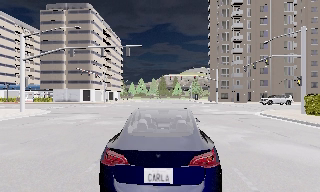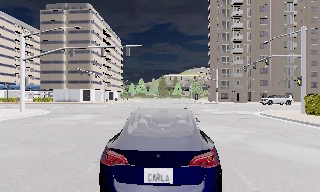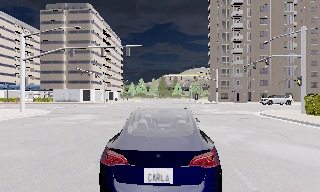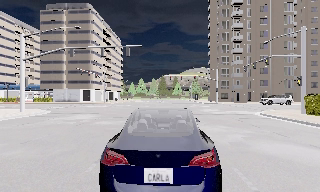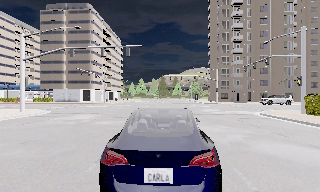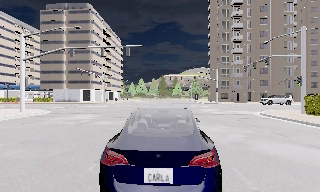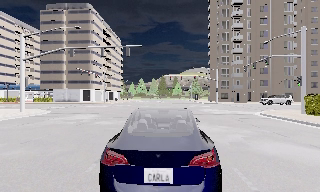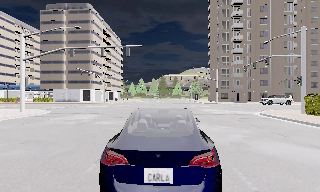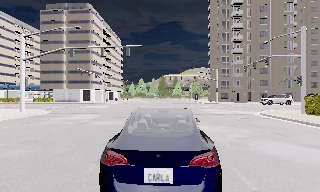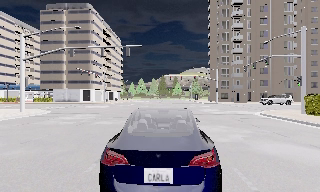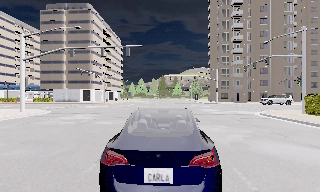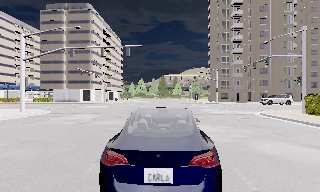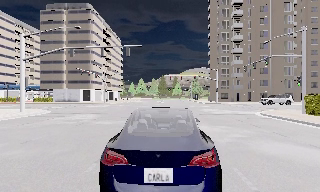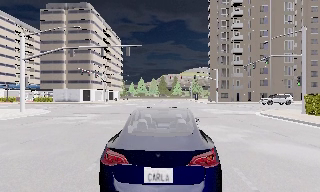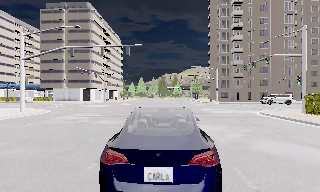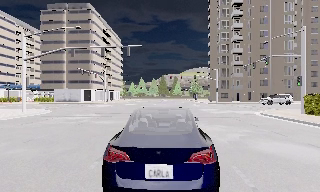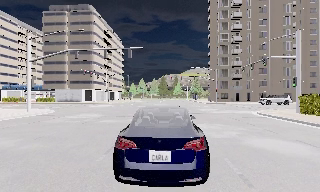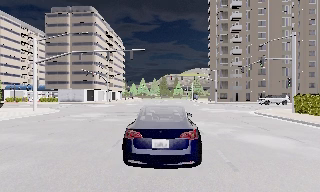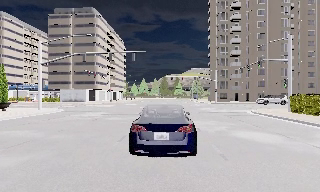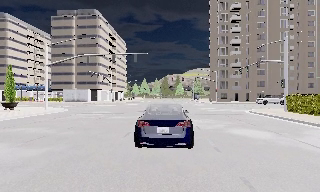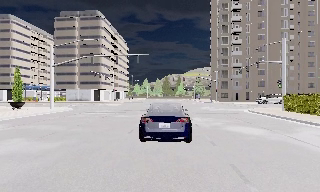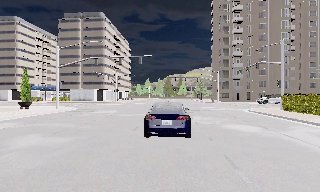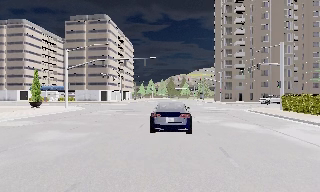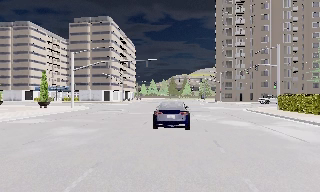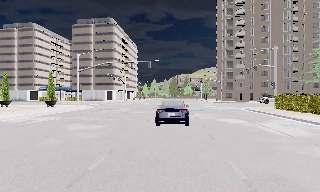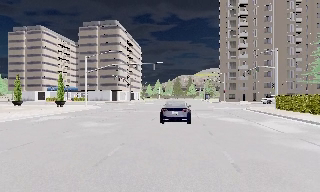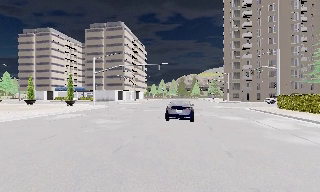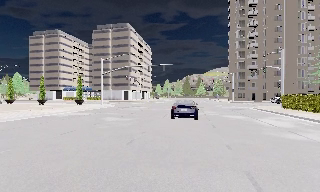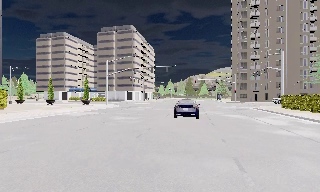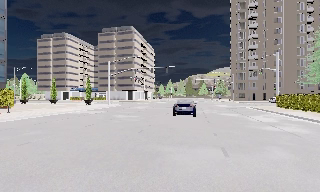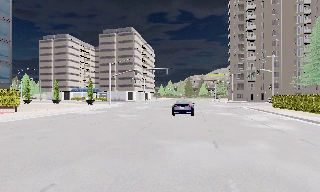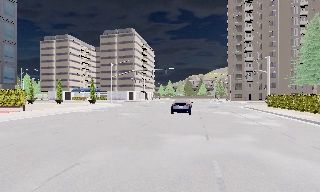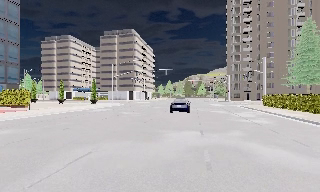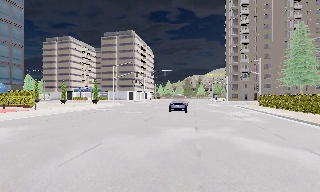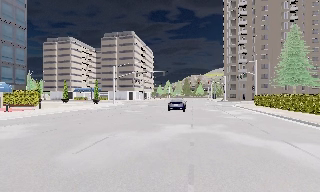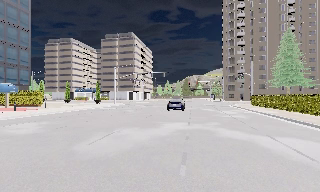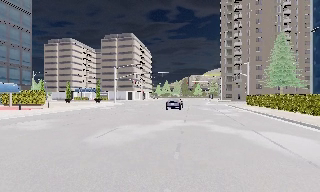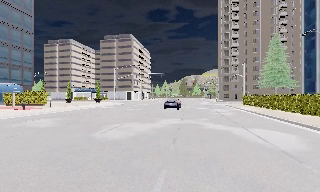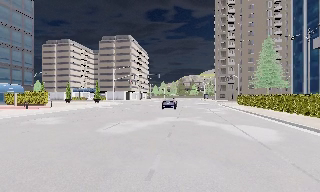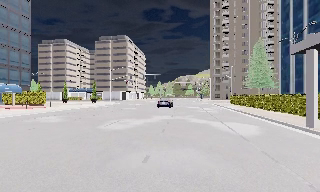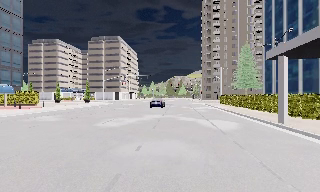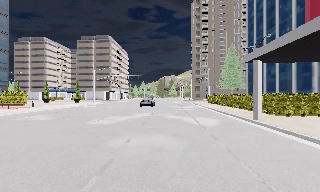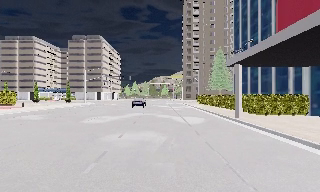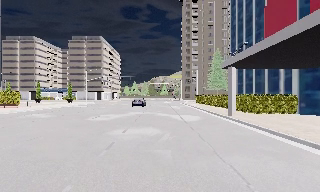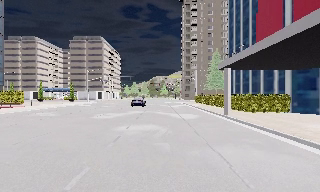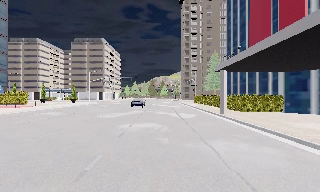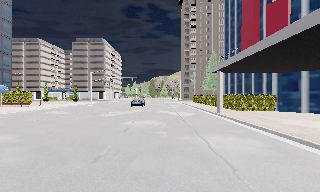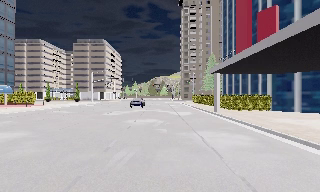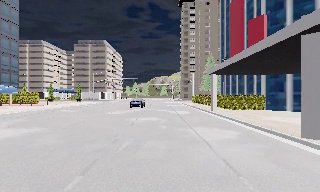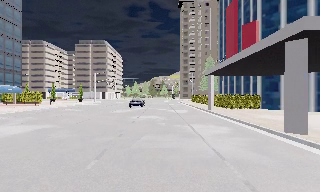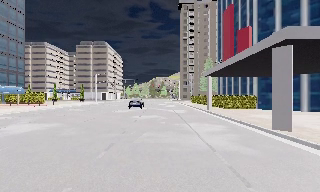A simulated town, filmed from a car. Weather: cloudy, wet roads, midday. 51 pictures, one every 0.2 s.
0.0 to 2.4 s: The camera keeps its place and its aim.
2.4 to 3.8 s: The camera travels backward, about 2.5 m, so what stands in front gets smaller. It gains speed.
3.8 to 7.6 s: The camera travels backward, about 16 m, so what stands in front gets smaller.
7.6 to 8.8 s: The scene slides to the left, as the camera pans about 10 degrees to its right. It travels backward, about 5 m, so what stands in front gets smaller.
8.8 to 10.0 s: The camera travels backward, about 5 m, so what stands in front gets smaller.
The film runs backward here.
